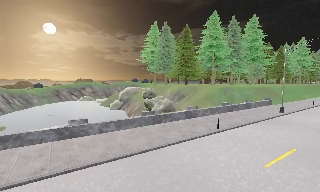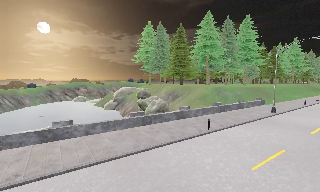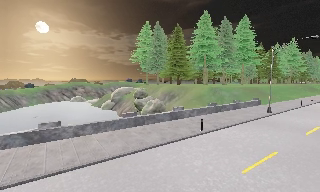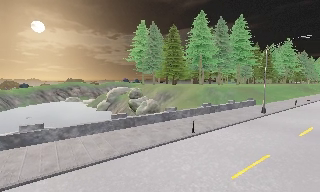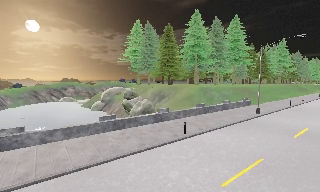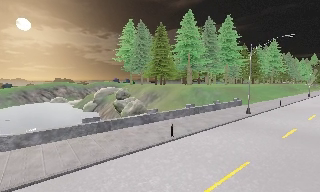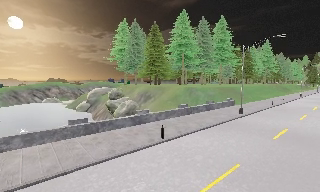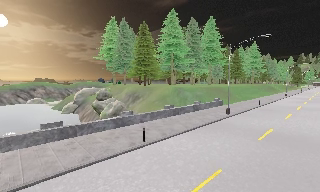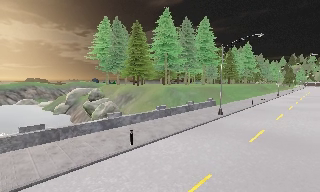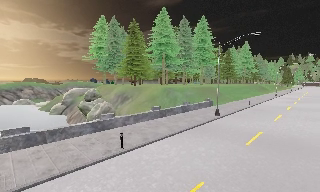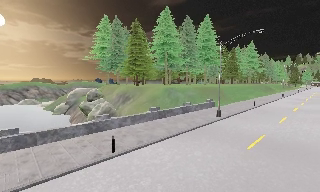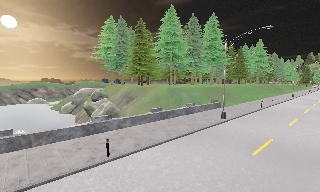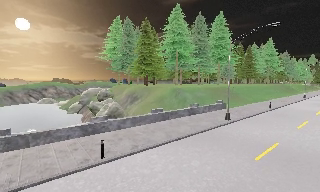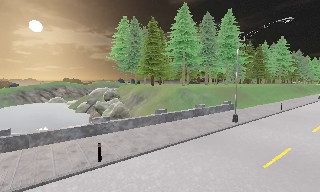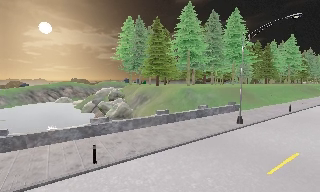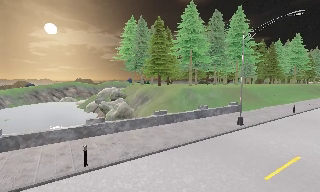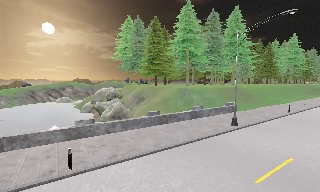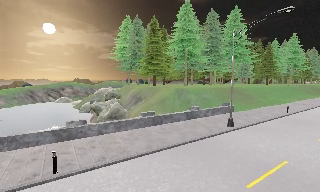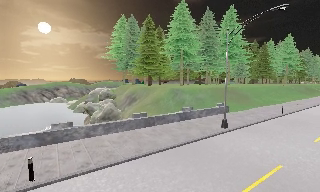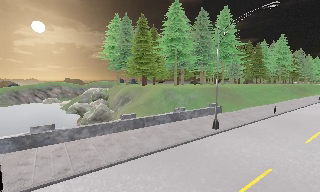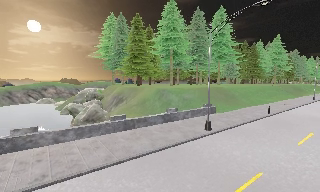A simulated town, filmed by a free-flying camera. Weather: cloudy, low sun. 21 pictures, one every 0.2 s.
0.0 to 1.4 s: The scene slides to the left, as the camera pans about 10 degrees to its right. It travels to its right and forward, about 4.5 m, so close, fixed things drift to the left.
1.4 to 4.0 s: The camera travels to its right and forward, about 8 m, so close, fixed things drift to the left.
The film runs forward here.
